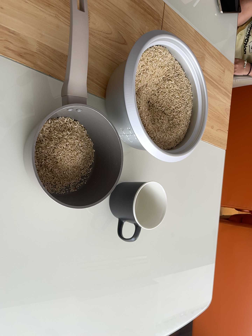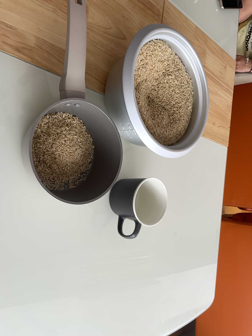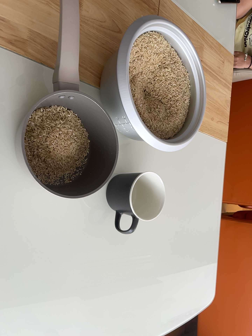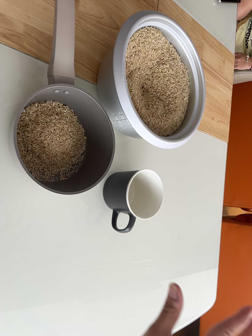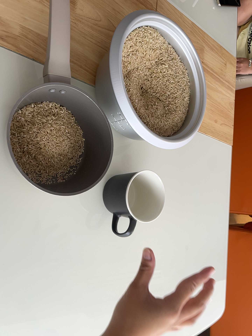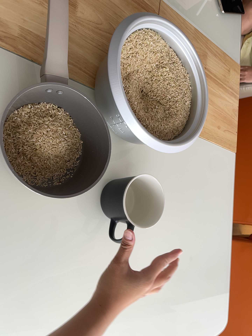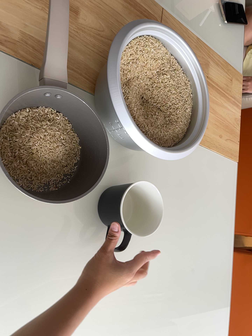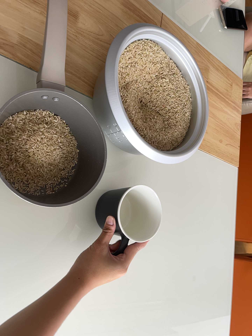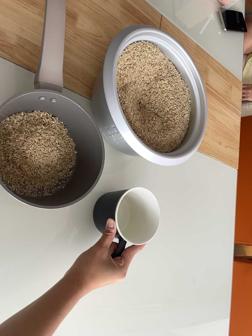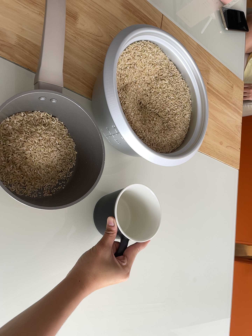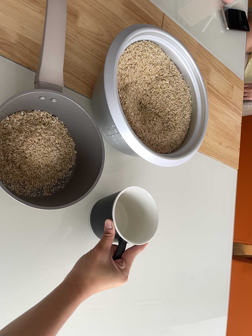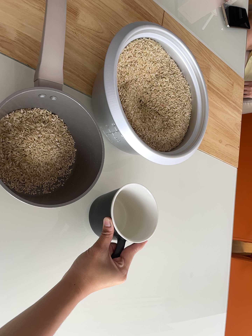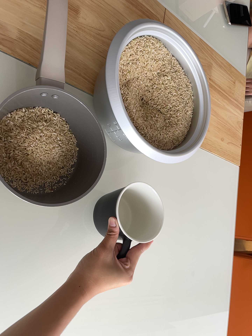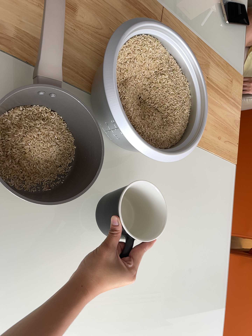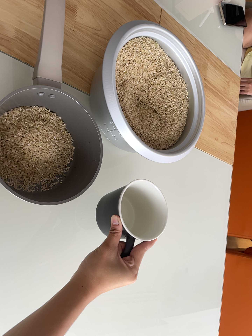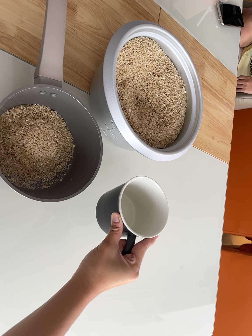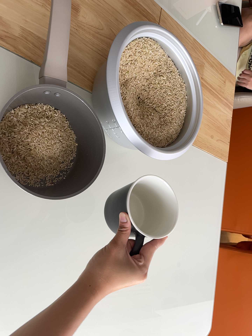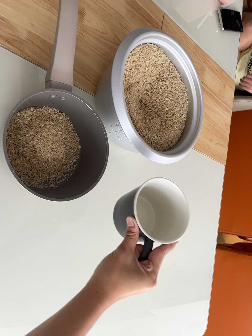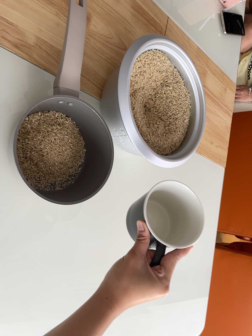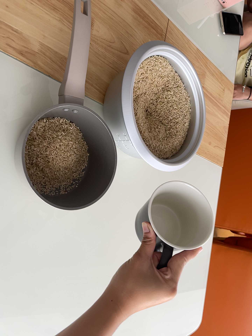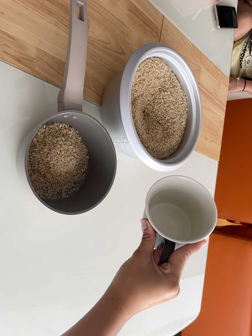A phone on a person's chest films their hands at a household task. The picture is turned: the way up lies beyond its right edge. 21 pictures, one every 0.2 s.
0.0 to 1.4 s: The camera travels toward the bottom of its view, forward and to its right, about 12 cm. Its aim tips toward the top of its view by about 10 degrees.
1.4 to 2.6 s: The camera shifts only a little, or ends up much as it began.
2.6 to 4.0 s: The camera travels backward, toward the top of its view and to its left, about 12 cm, so what stands in front gets smaller.
The film runs backward here.
